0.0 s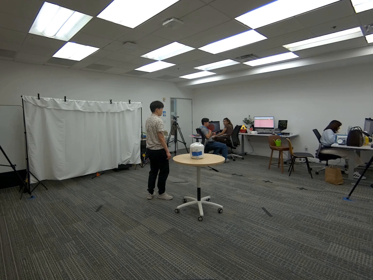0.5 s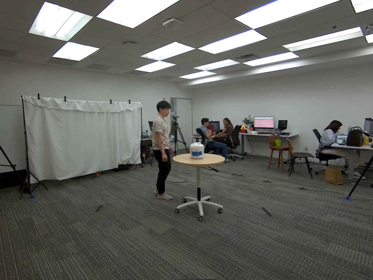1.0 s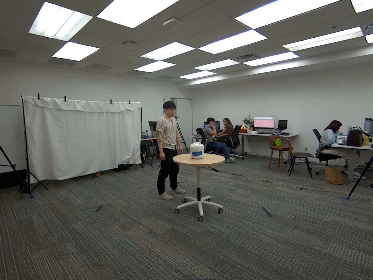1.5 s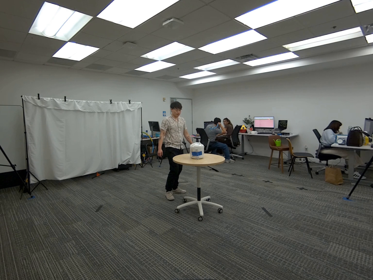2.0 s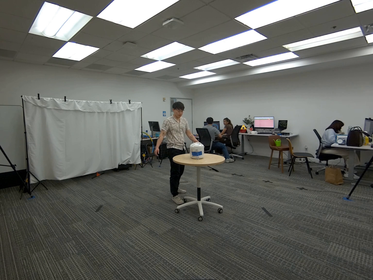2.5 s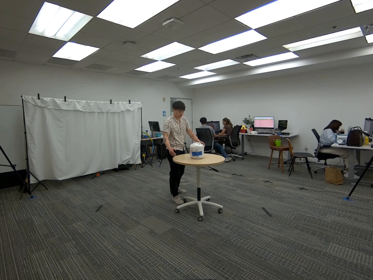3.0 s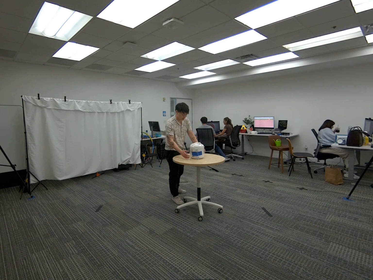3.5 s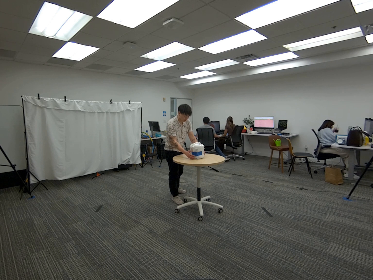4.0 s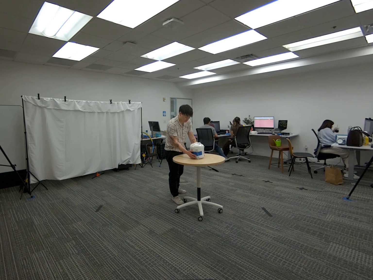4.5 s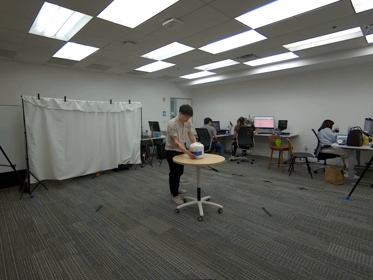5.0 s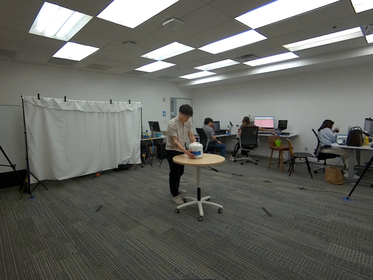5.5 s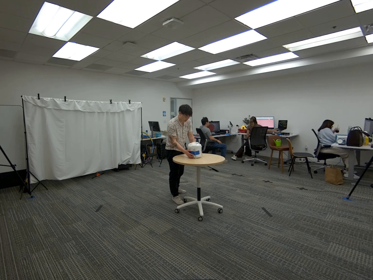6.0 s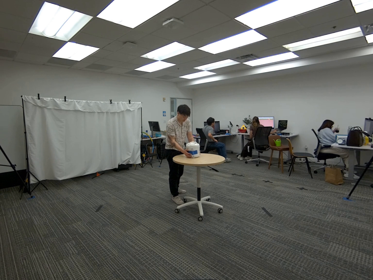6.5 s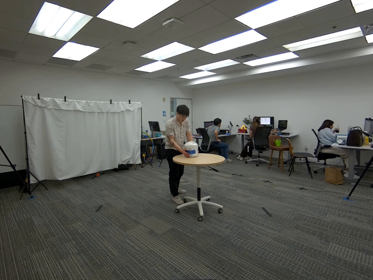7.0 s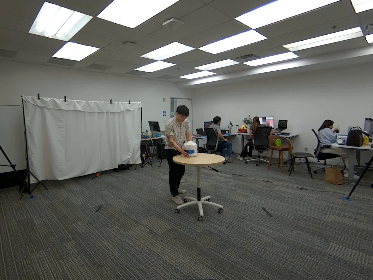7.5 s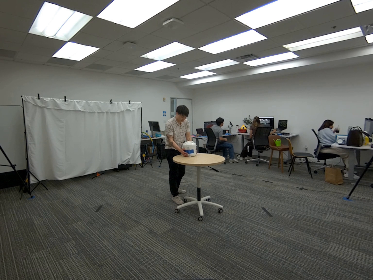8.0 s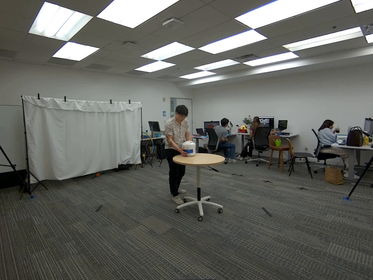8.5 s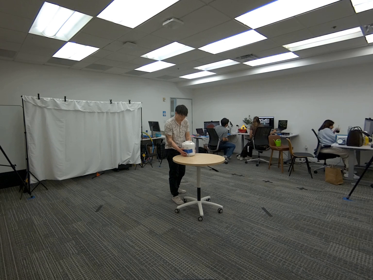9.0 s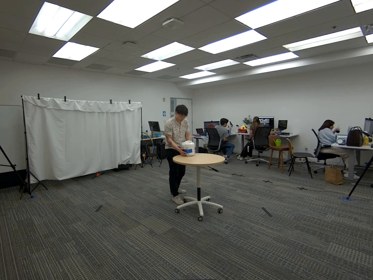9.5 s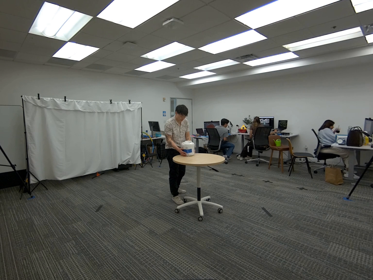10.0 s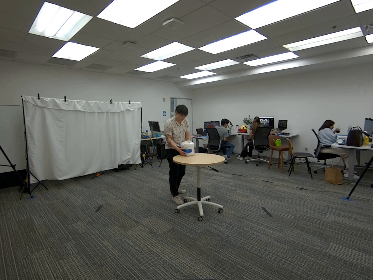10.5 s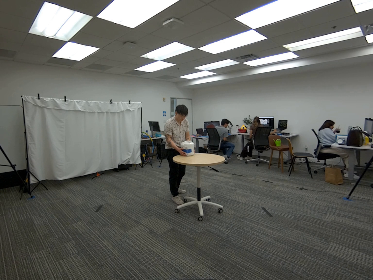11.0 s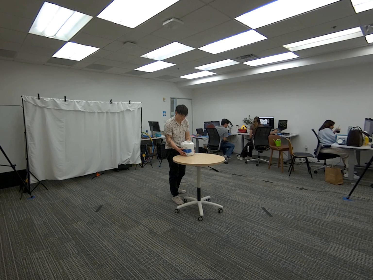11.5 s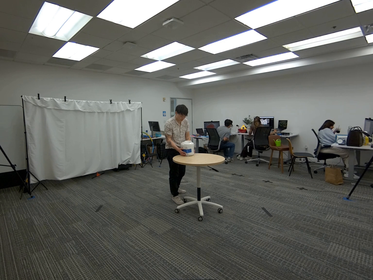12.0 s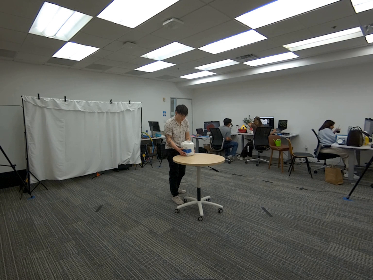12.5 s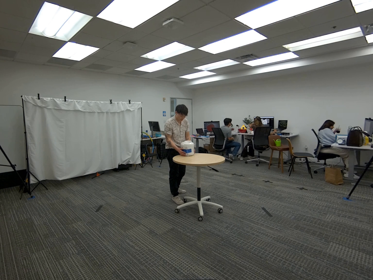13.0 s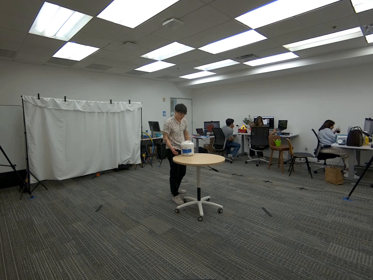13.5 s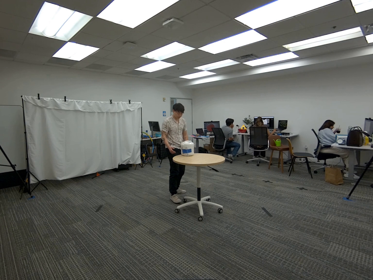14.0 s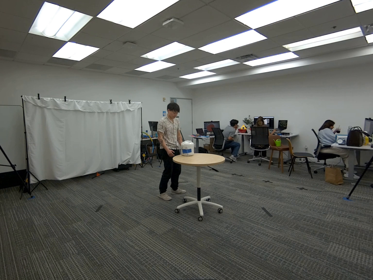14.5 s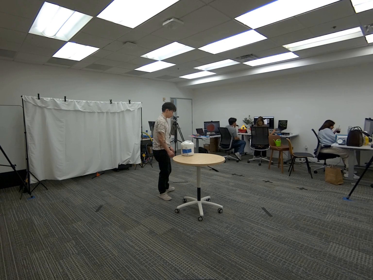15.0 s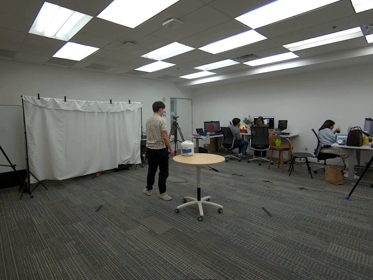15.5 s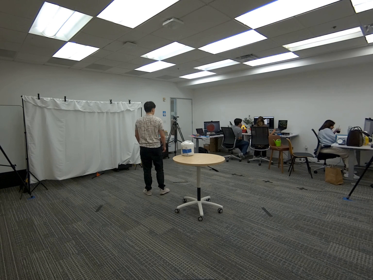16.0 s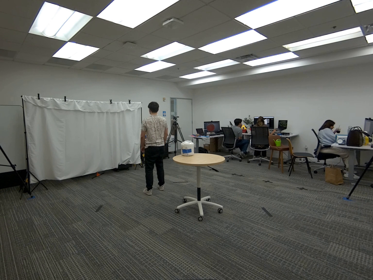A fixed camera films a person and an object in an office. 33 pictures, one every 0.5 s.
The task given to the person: Walk over to the rice cooker on the round table and pick up the rice cooker using both hands and place it closer to the near edge of the round table.
